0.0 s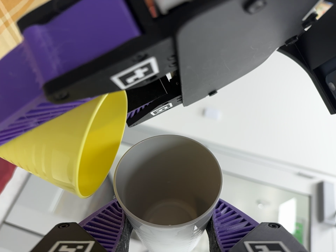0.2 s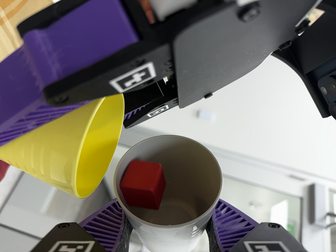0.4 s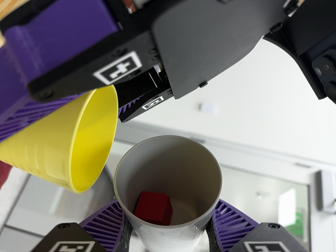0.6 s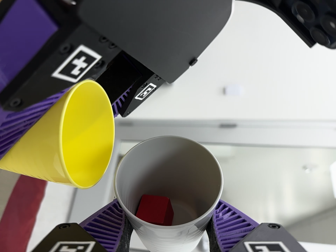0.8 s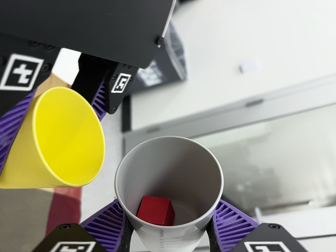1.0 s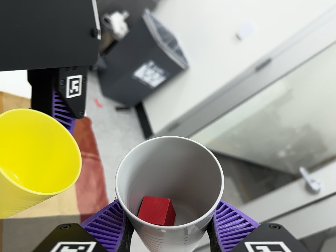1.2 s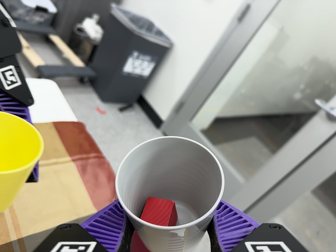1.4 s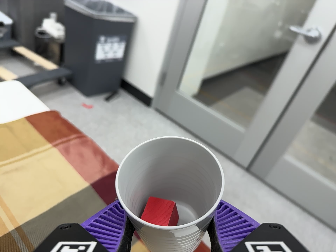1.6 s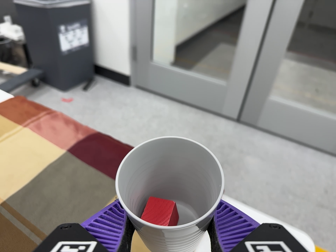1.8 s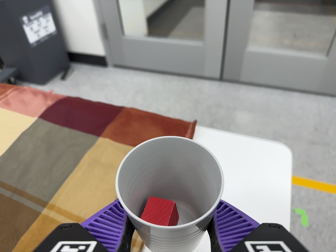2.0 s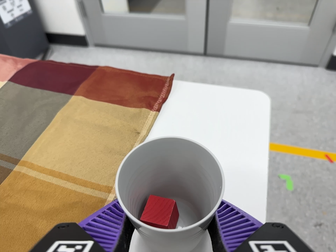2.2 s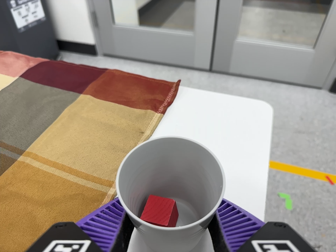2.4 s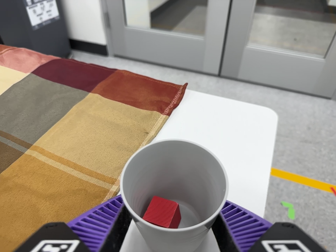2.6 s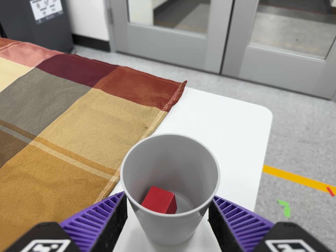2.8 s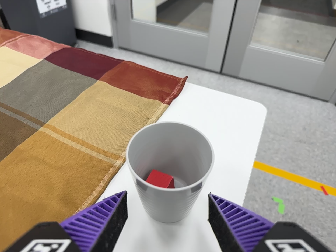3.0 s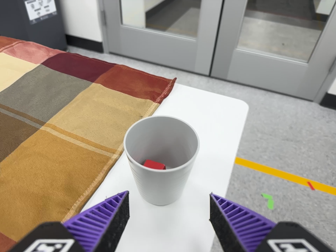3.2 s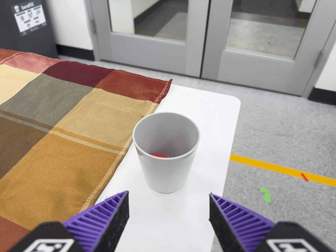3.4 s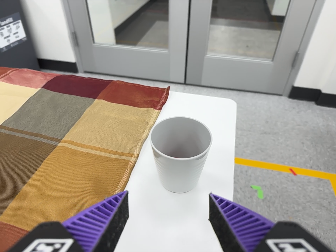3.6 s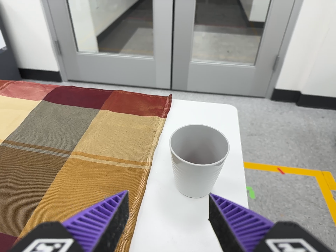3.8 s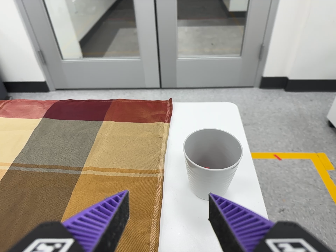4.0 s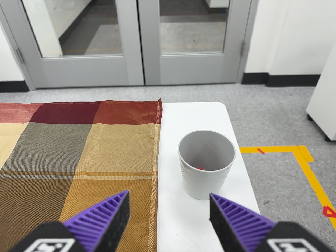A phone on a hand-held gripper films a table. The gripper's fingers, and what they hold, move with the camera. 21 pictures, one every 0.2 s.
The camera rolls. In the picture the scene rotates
counterclockwise.
0.0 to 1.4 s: The camera pans to its left by about 25 degrees. It travels to its right and toward the bottom of its view, about 26 cm. Its aim tips toward the bottom of its view by about 10 degrees, and the scene shifts upward. It rolls about its line of sight by about 85 degrees, and the scene rotates counterclockwise.
1.4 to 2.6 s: The camera travels toward the bottom of its view and to its right, about 22 cm, so close, fixed things drift upward. Its aim tips toward the bottom of its view by about 10 degrees, and the scene shifts upward. It rolls about its line of sight by about 20 degrees, and the scene rotates counterclockwise.
2.6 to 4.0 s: The camera pans to its right by about 15 degrees. It travels to its left and backward, about 18 cm. It rolls about its line of sight by about 20 degrees, and the scene rotates counterclockwise.
The film runs backward here.
